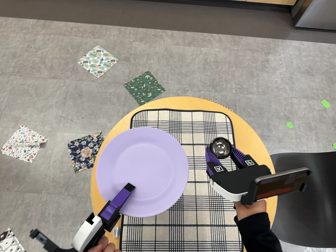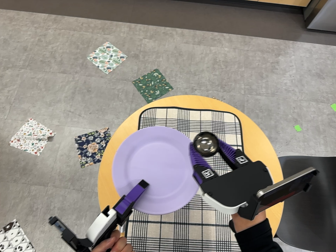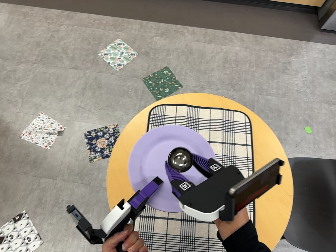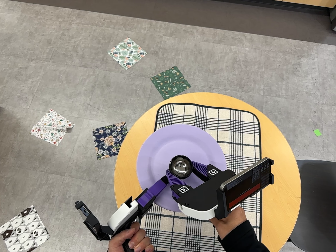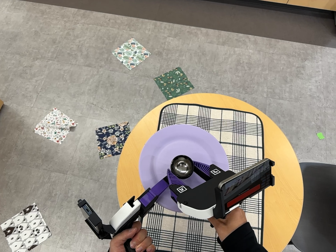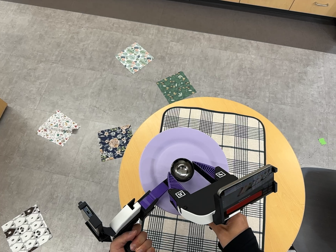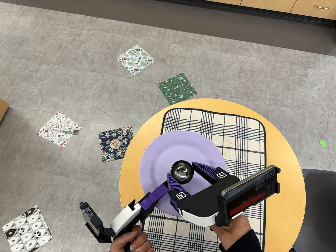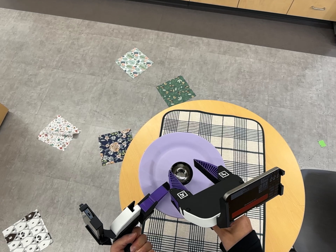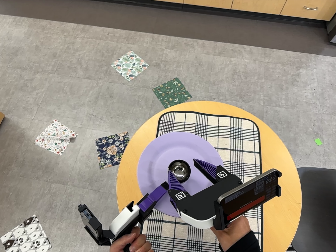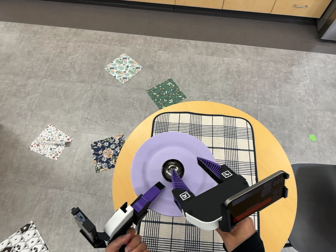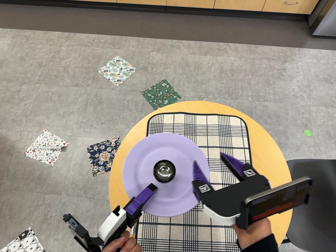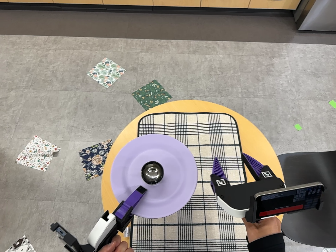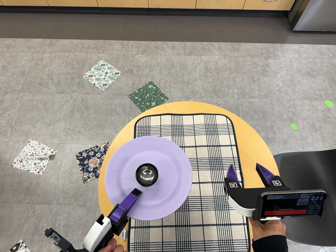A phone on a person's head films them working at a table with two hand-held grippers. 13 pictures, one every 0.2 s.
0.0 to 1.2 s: The camera travels to its left, about 6 cm, so close, fixed things drift to the right.
1.2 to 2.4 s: The camera travels to its right, about 6 cm, so close, fixed things drift to the left. It rolls about its line of sight by about 10 degrees, and the scene rotates counterclockwise.
The film runs backward here.
